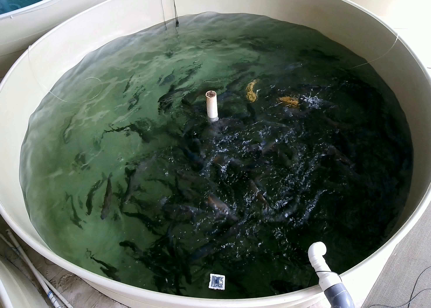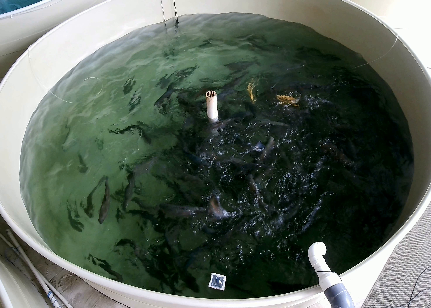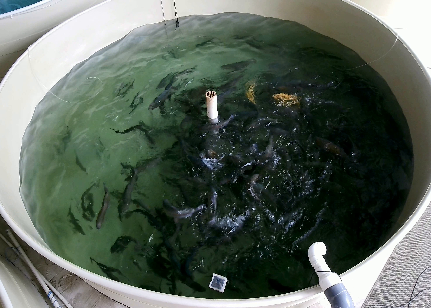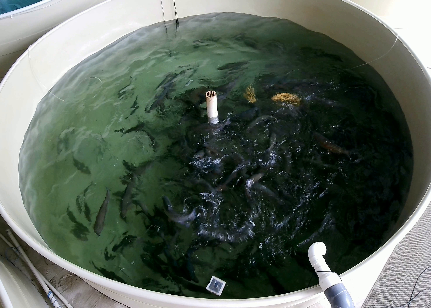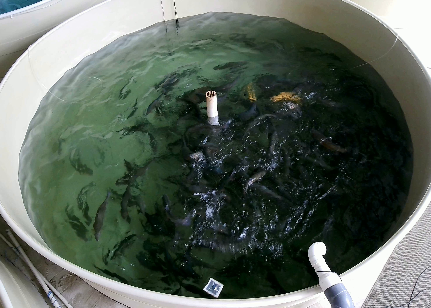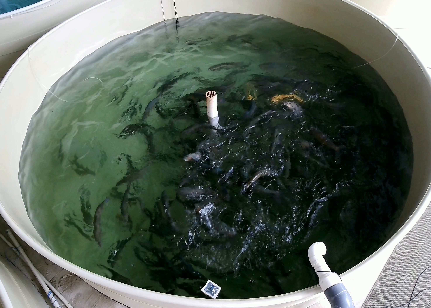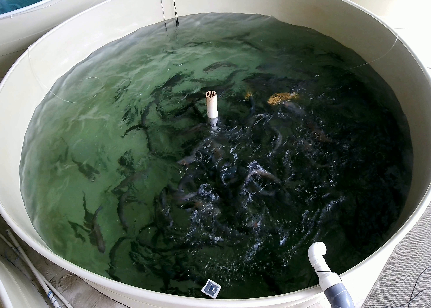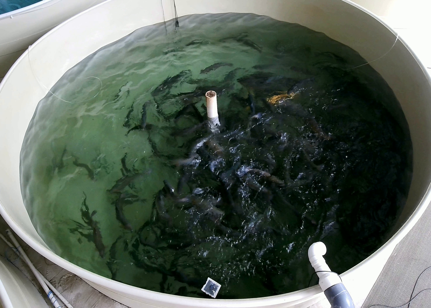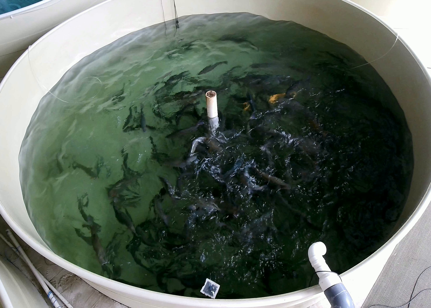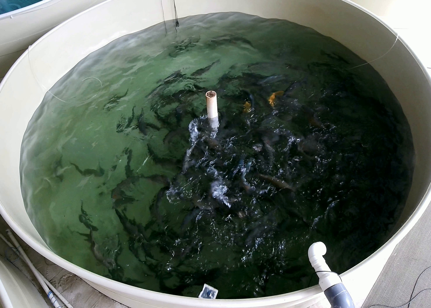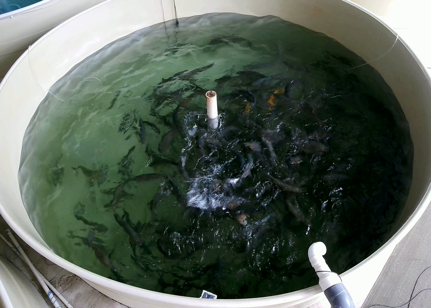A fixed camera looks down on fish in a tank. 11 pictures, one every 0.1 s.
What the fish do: Strong feeding.
